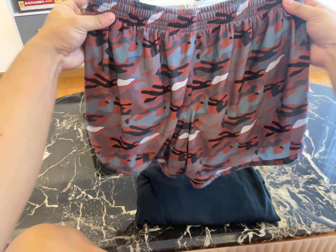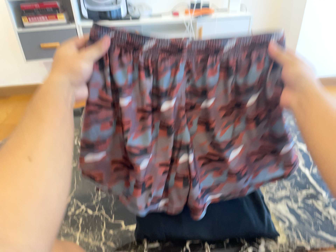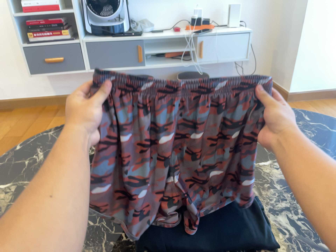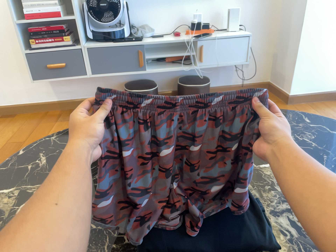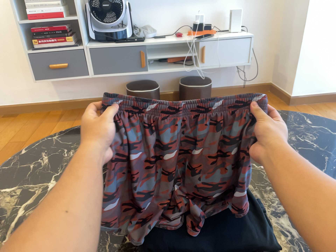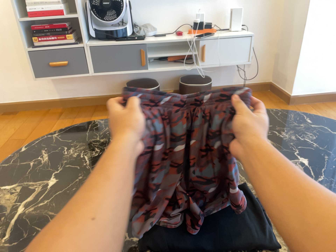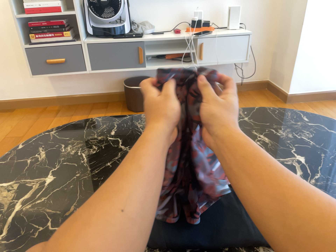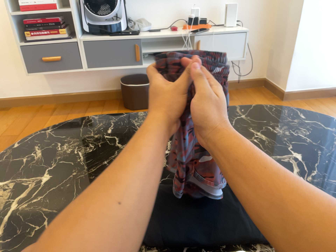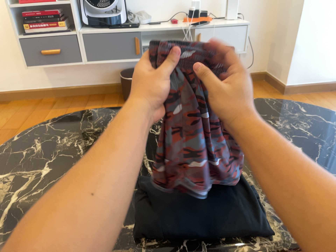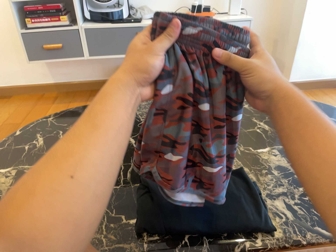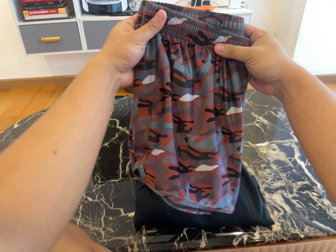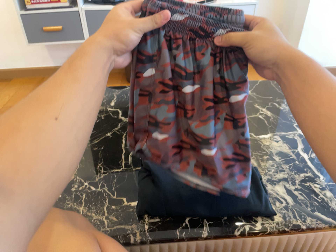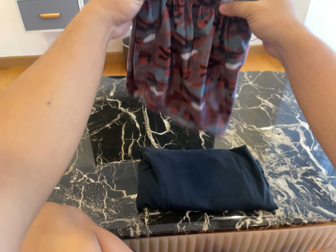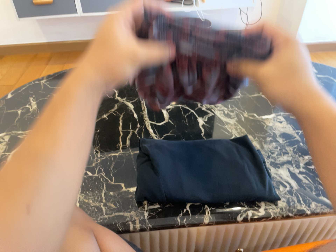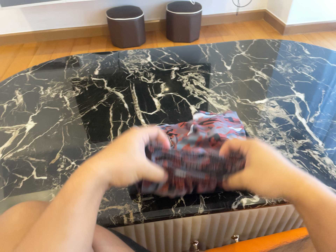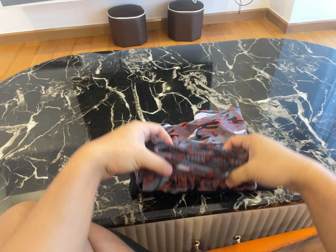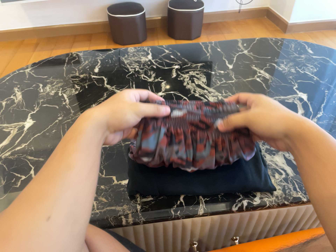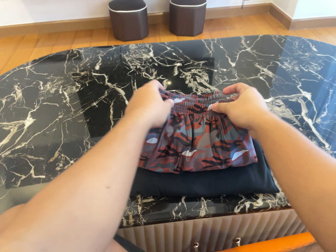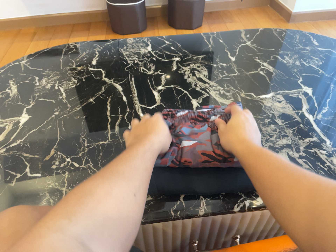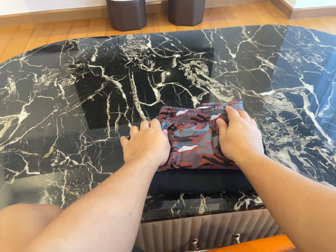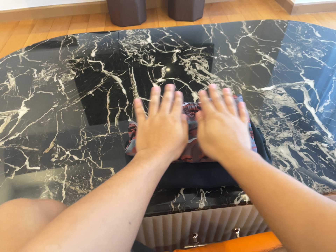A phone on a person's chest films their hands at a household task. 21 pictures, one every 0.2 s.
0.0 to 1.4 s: The camera shifts only a little, or ends up much as it began.
1.4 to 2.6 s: The camera travels forward, about 5 cm, so what stands in front looms larger. Its aim tips toward the bottom of its view by about 10 degrees, and the scene shifts upward.
2.6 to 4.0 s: The camera travels forward, about 6 cm, so what stands in front looms larger.
The film runs forward here.
